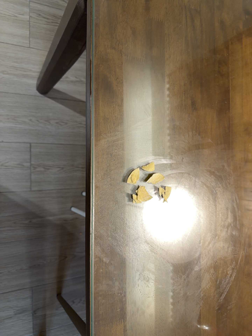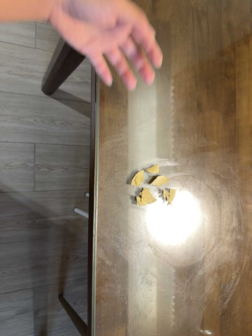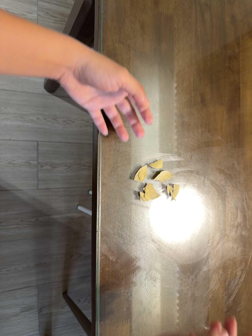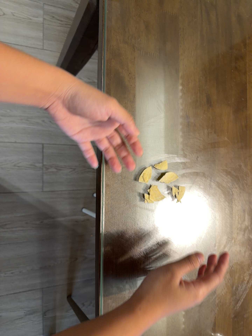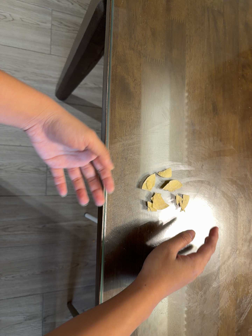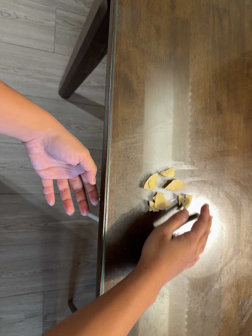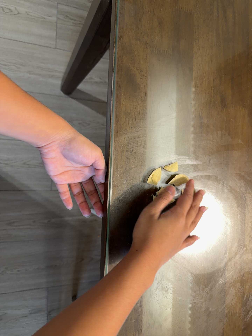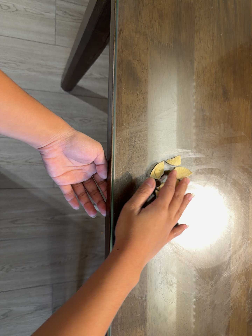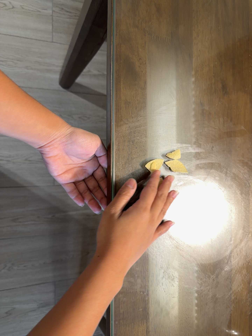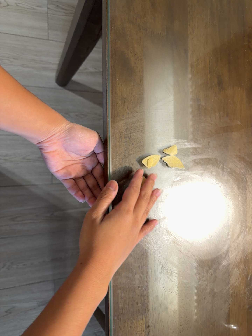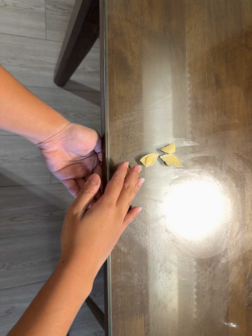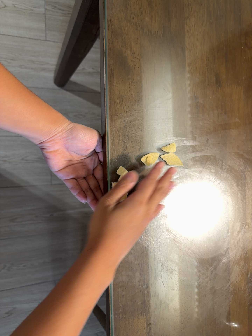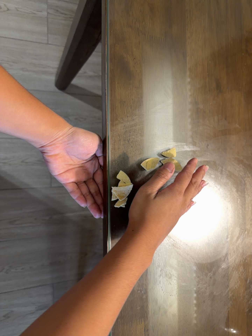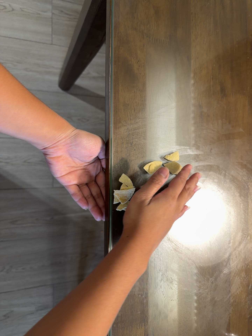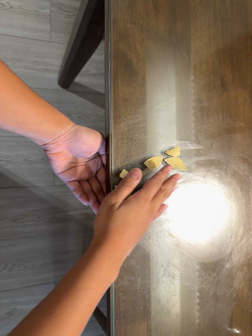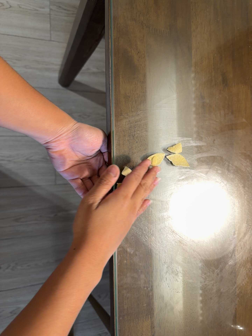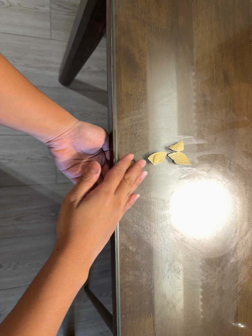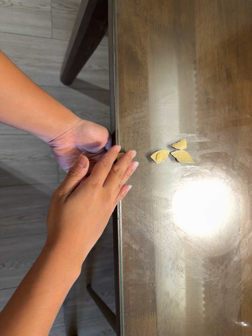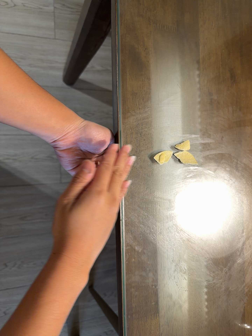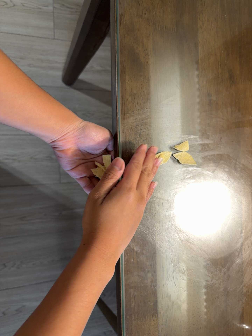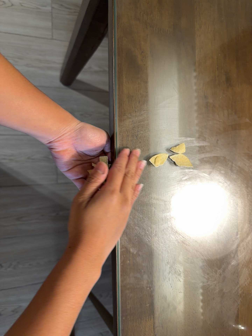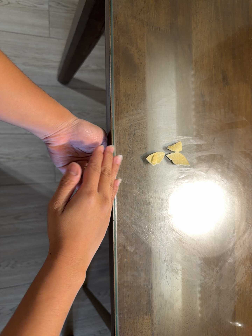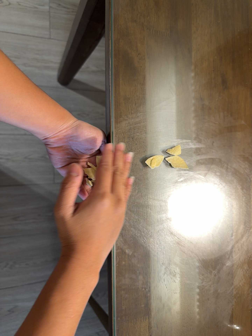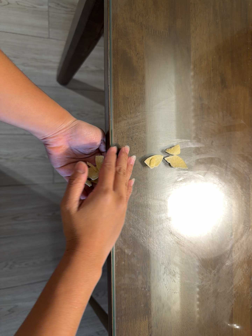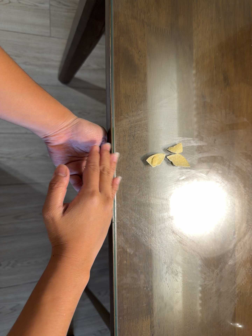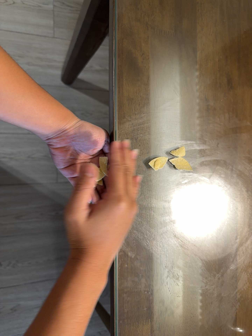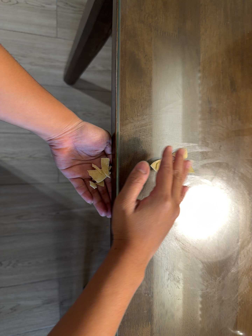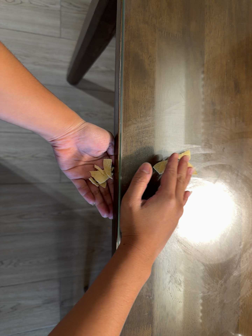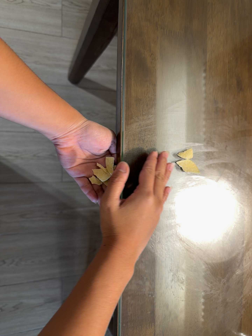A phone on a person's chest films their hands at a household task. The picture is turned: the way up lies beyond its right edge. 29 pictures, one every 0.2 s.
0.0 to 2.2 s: The camera shifts only a little, or ends up much as it began.
2.2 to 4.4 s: The camera keeps its place and its aim.
4.4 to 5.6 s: The camera shifts only a little, or ends up much as it began.
The film runs forward here.
